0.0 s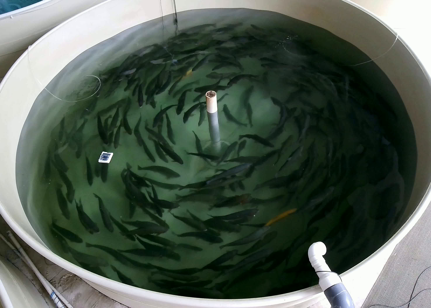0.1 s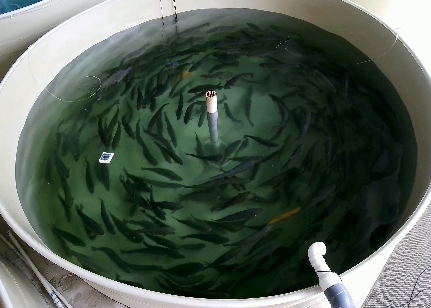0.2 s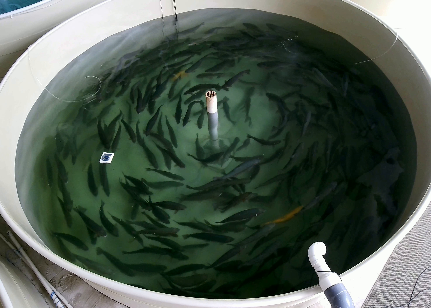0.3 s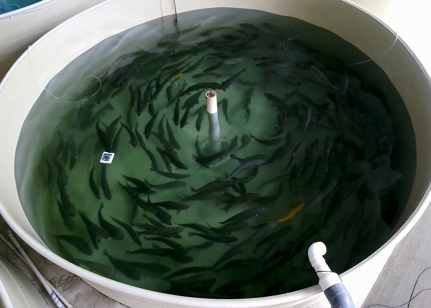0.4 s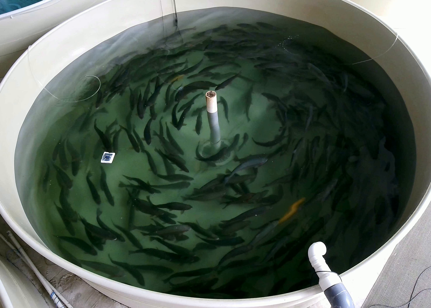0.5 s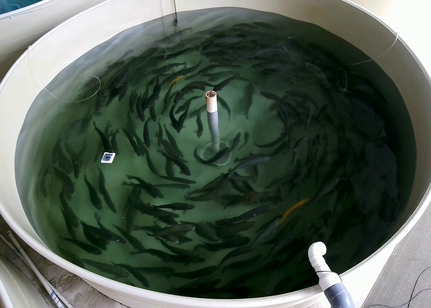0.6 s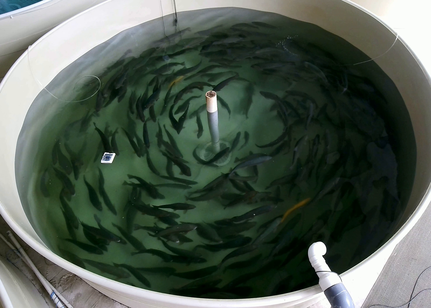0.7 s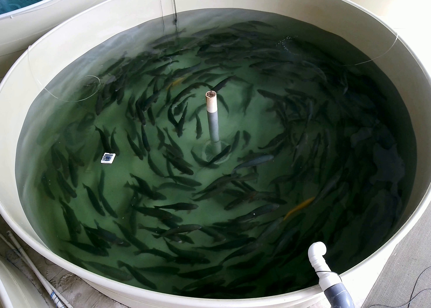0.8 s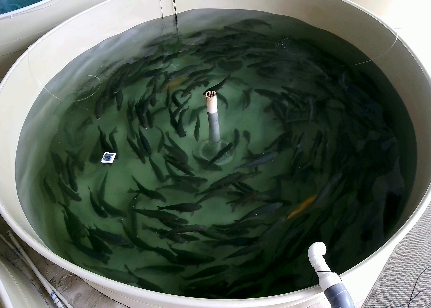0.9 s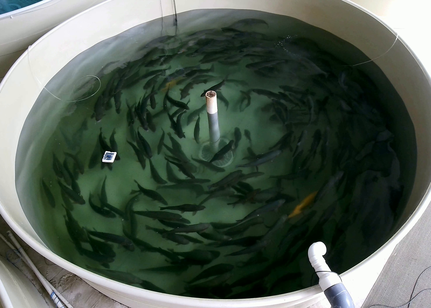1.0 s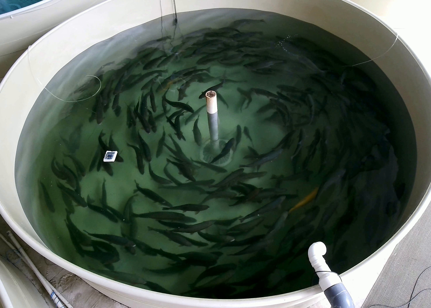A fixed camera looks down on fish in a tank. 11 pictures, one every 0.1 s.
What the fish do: Normal cruising.
